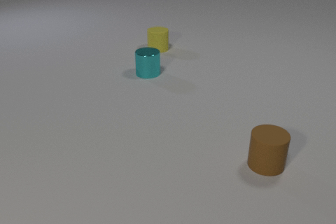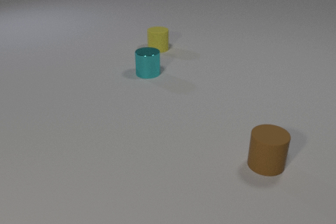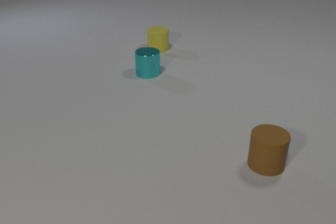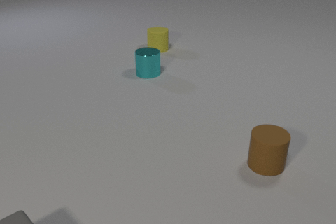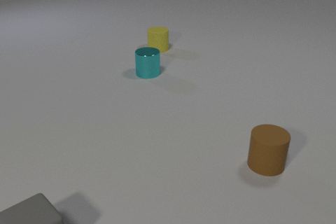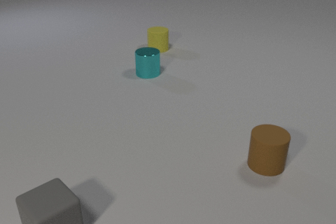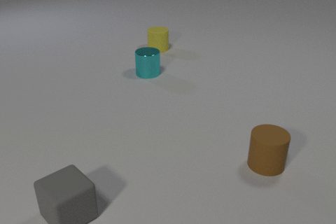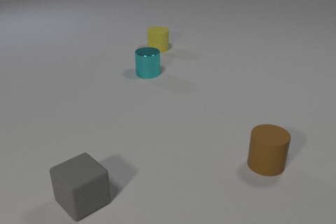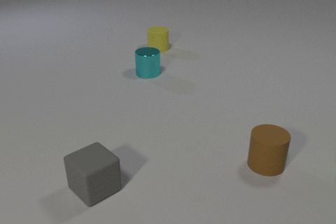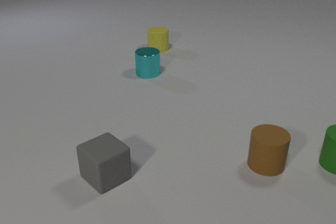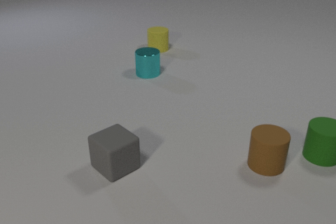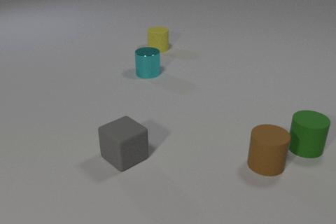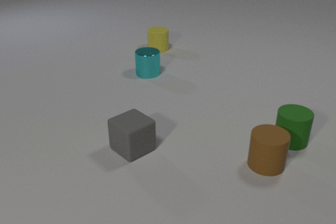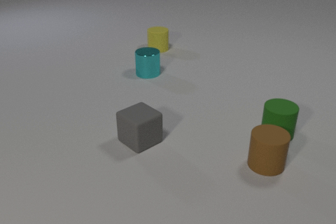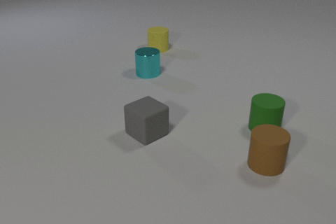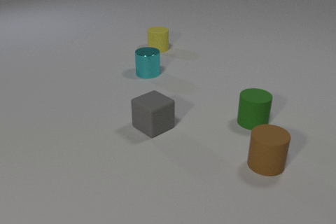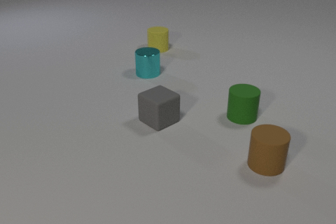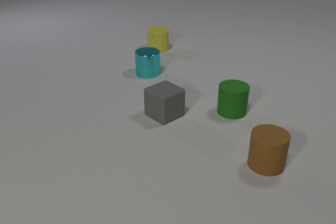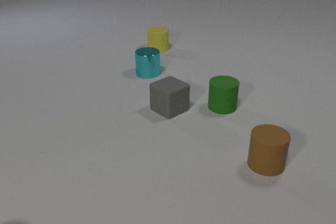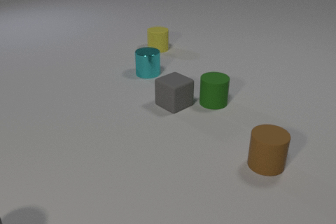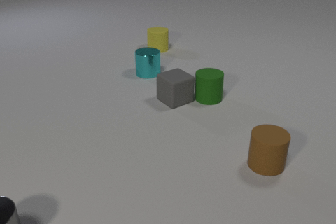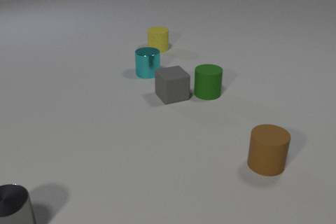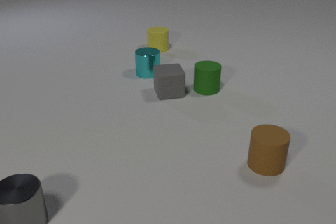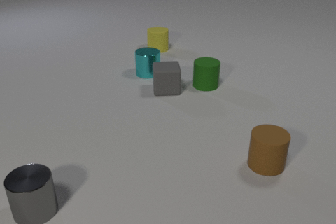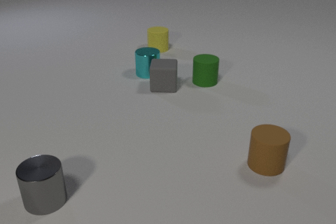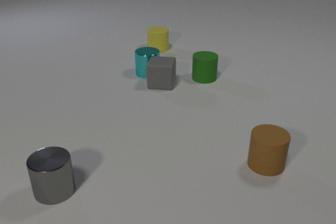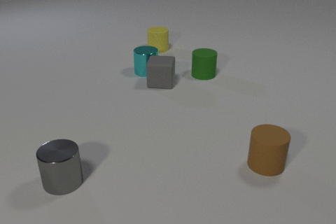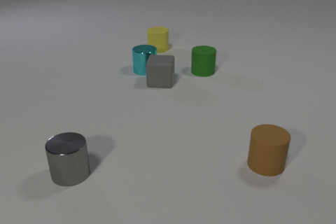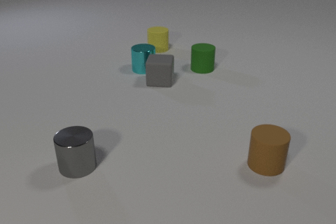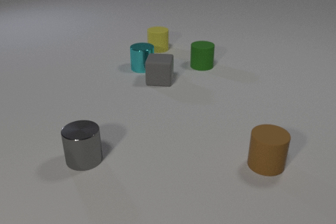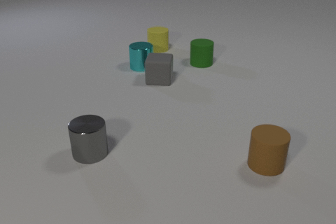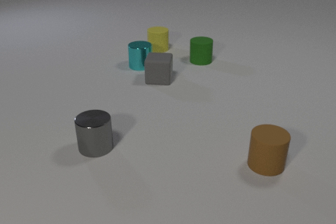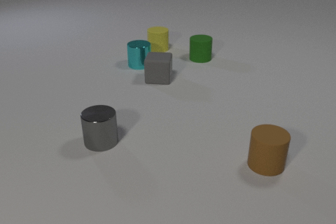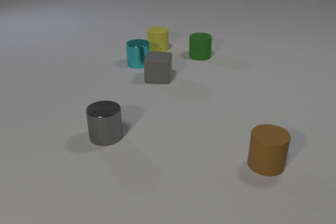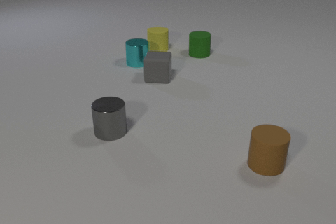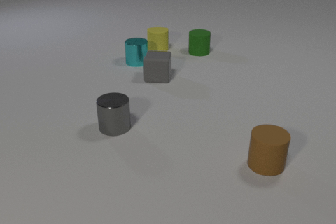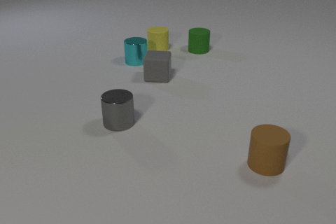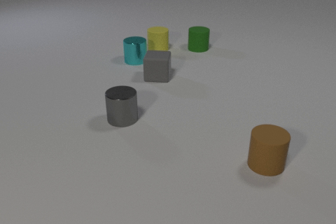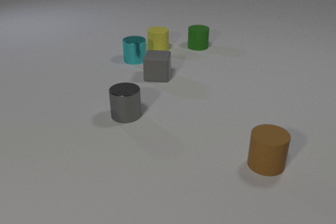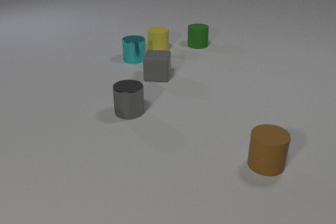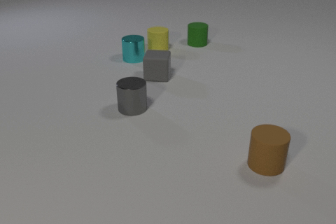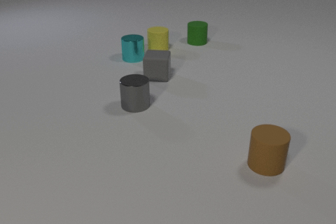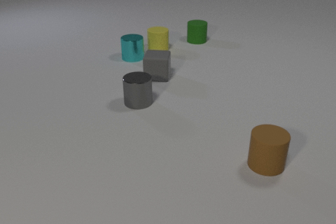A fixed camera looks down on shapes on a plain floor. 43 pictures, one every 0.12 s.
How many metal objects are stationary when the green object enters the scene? 1.
What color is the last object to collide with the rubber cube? cyan.
What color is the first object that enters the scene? gray.
0.00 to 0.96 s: The gray rubber cube comes in at the bottom edge, slides away from the camera and to the right.
0.96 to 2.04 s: The gray rubber cube slides away from the camera and to the right. The green rubber cylinder comes in at the right edge, slides to the left and away from the camera.
2.04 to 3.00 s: The gray rubber cube slides away from the camera, spins so that its near face slides to the left, clockwise seen from above. The green rubber cylinder slides away from the camera and to the left. The gray metal cylinder comes in at the bottom edge, slides away from the camera and to the right. The gray rubber cube and the green rubber cylinder collide. The gray rubber cube and the cyan metal cylinder collide.
3.00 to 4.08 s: The gray rubber cube slides away from the camera. The green rubber cylinder slides away from the camera. The cyan metal cylinder slides away from the camera. The gray metal cylinder slides away from the camera and to the right.
4.08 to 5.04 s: The green rubber cylinder slides away from the camera. The cyan metal cylinder slides away from the camera. The gray metal cylinder slides away from the camera and to the right.
